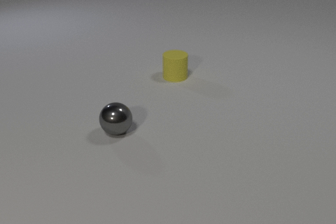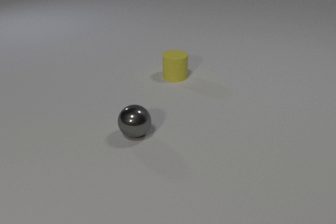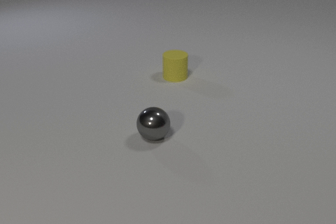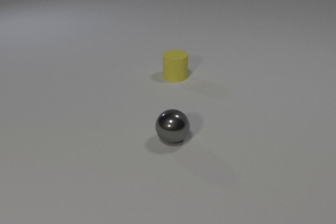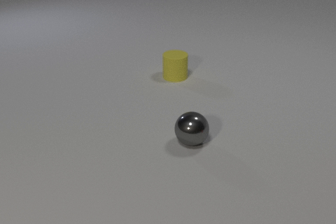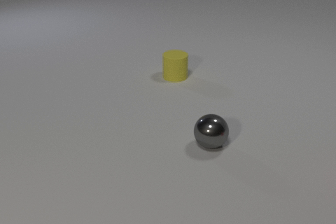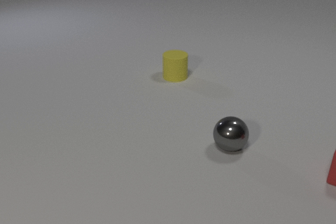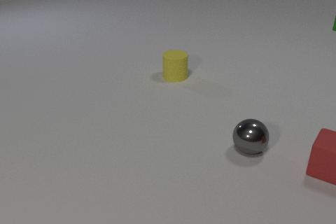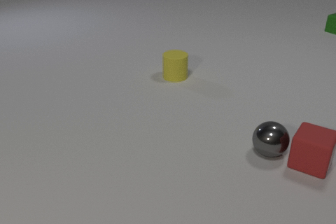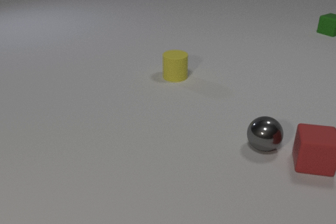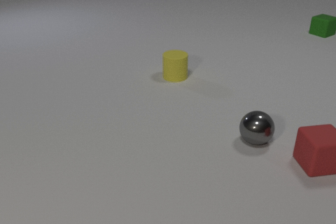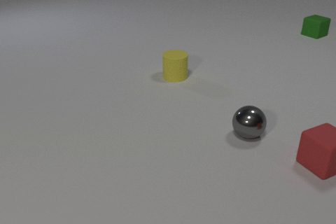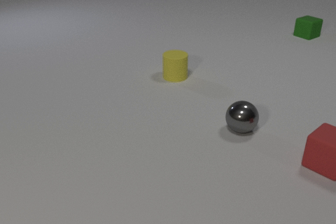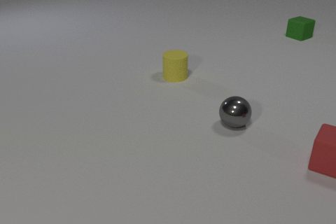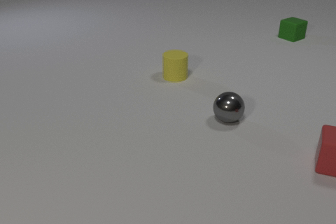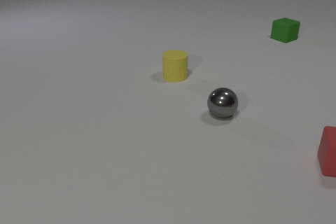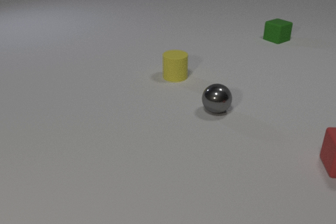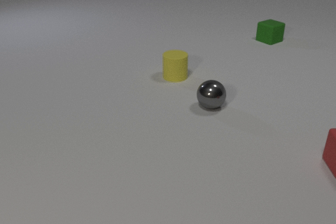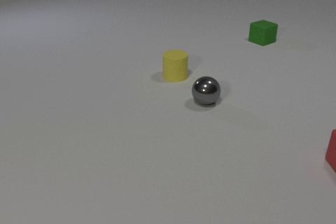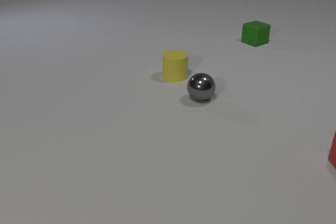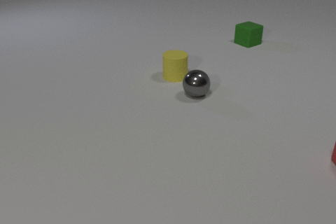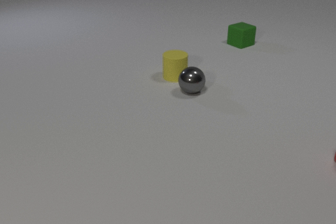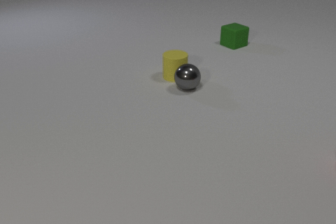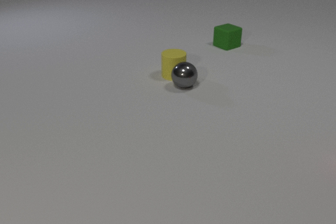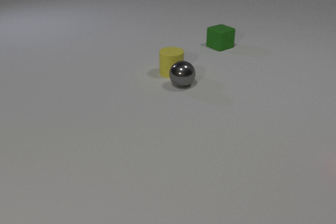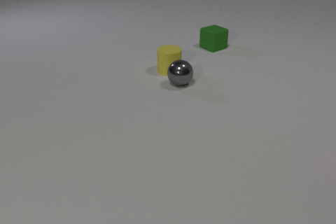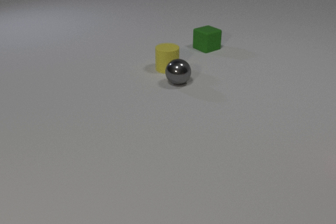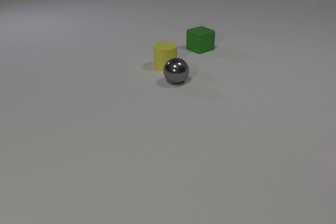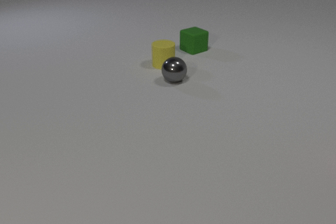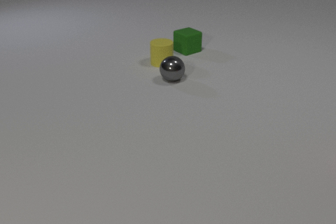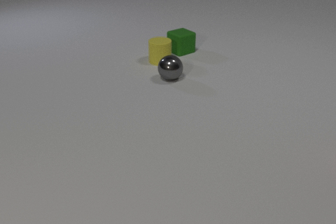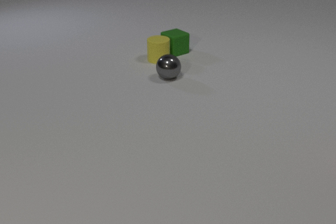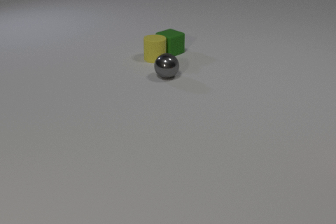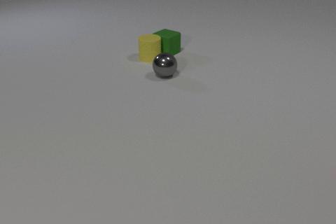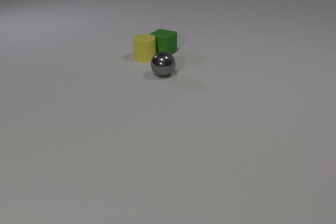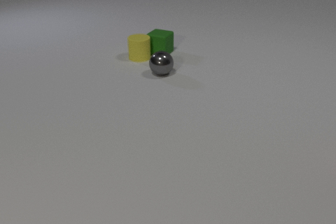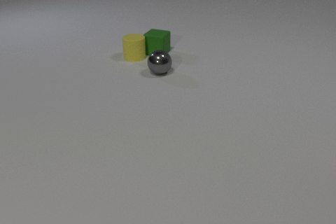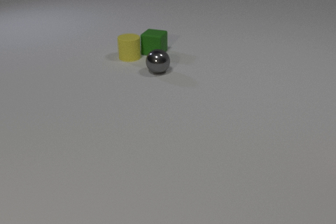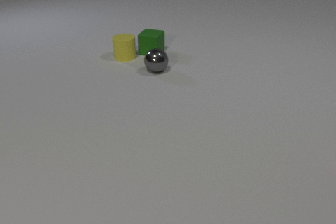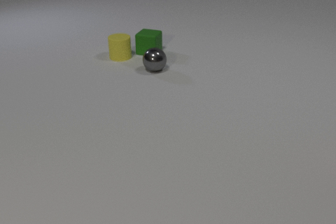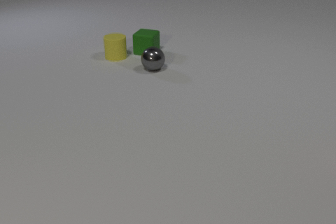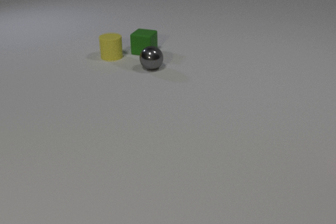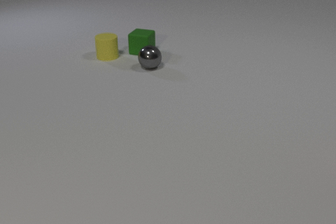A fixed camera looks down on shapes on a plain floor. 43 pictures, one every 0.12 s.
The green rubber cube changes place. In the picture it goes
to the left.
0.00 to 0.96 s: The red rubber cube comes in at the right edge, slides to the left. The gray metal sphere rolls to the right. The green rubber cube comes in at the right edge, slides to the left and toward the camera. The red rubber cube and the gray metal sphere collide.
0.96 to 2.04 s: The red rubber cube slides to the right, spins counterclockwise seen from above by about 120 degrees, its near face sliding to the right. The gray metal sphere rolls away from the camera and to the left. The green rubber cube slides to the left and toward the camera.
2.04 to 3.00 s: The red rubber cube slides to the right, leaves at the right edge. The gray metal sphere rolls away from the camera and to the left. The yellow rubber cylinder slides away from the camera and to the left. The green rubber cube slides to the left and toward the camera. The gray metal sphere and the yellow rubber cylinder collide.
3.00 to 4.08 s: The gray metal sphere rolls away from the camera and to the left. The yellow rubber cylinder slides away from the camera and to the left. The green rubber cube slides to the left, spins so that its near face slides to the right, counterclockwise seen from above. The yellow rubber cylinder and the green rubber cube collide.
4.08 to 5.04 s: The gray metal sphere rolls away from the camera and to the left. The yellow rubber cylinder slides to the left. The green rubber cube slides to the left.
What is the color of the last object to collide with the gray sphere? yellow.
Are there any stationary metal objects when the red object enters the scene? no.
How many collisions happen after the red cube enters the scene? 3.
